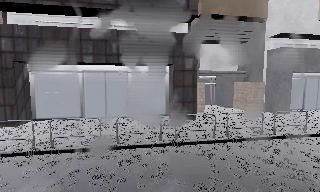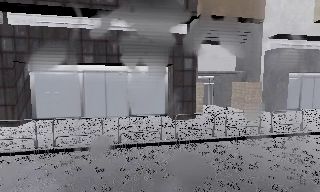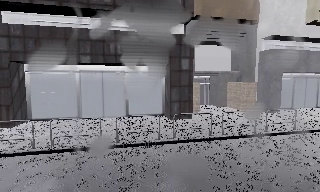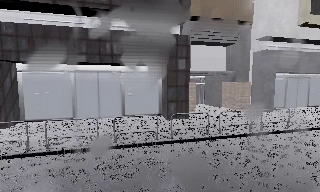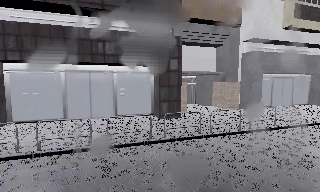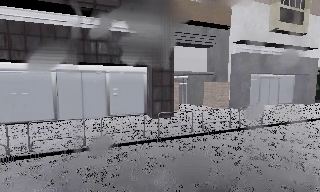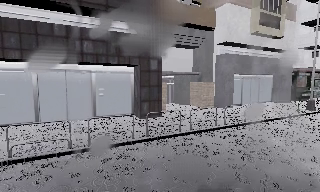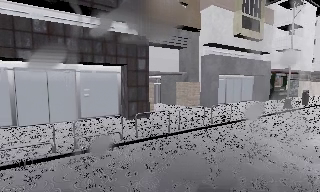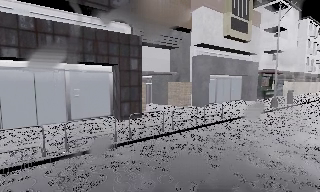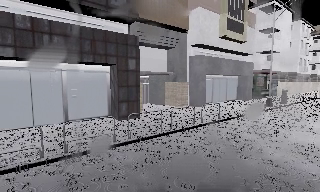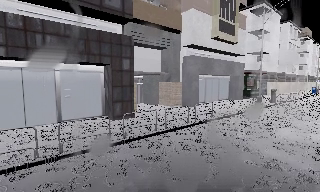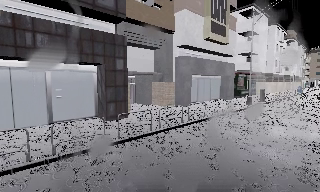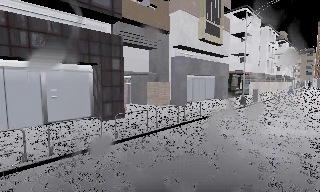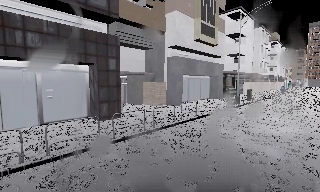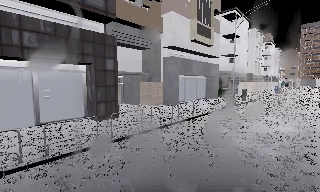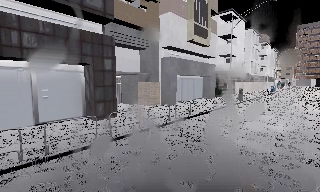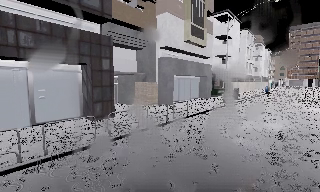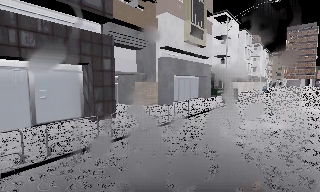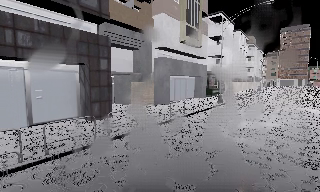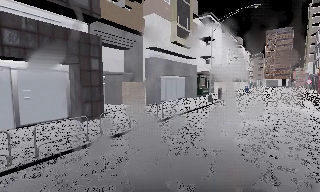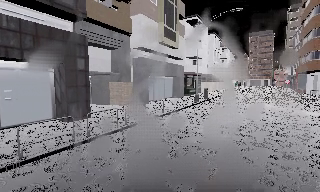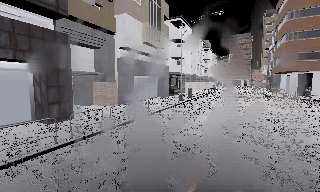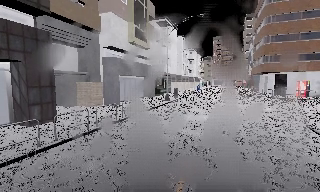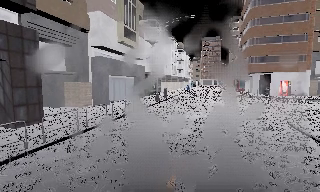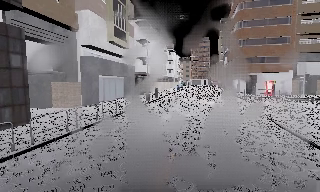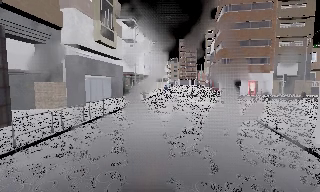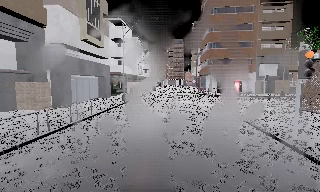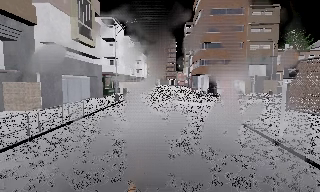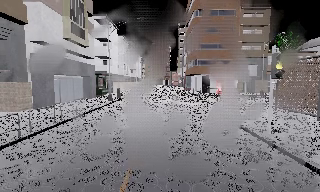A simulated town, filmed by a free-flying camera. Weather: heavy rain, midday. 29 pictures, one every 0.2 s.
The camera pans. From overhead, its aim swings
clockwise.
The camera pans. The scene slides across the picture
to the left.
0.0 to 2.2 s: The camera swings to its right by about 30 degrees, and the scene slides to the left. It travels to its left, about 1 m.
2.2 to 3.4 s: The camera shifts only a little, or ends up much as it began.
3.4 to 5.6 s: The camera pans to its right, which is clockwise from overhead, by about 40 degrees. It travels backward, about 1 m.
The film runs backward here.
